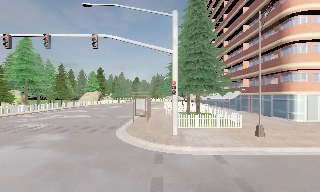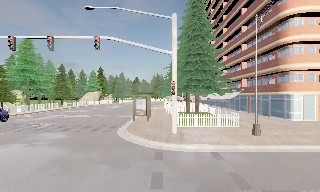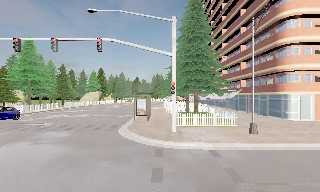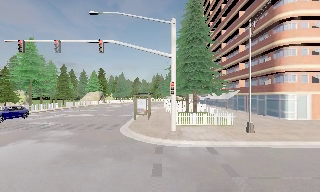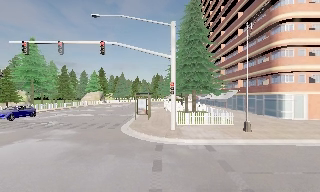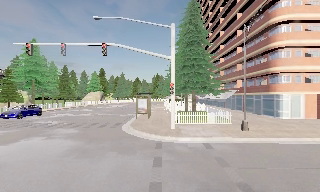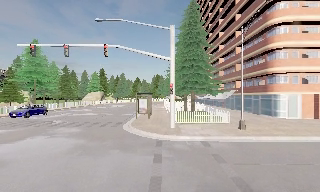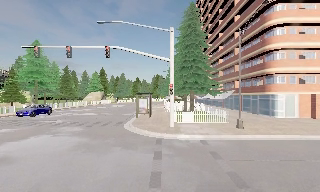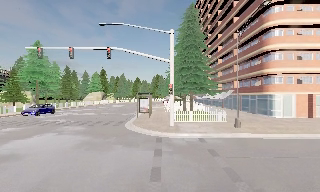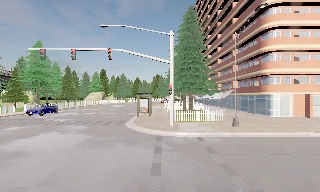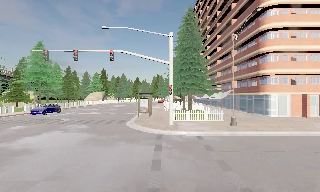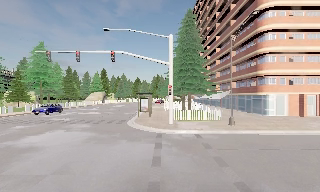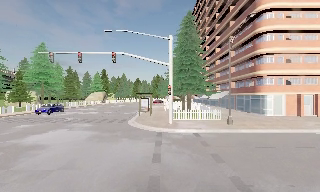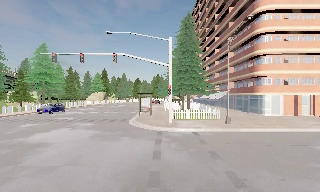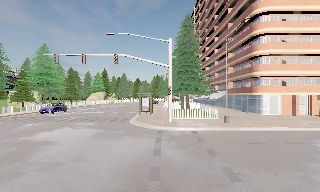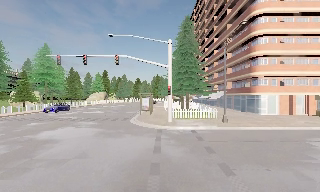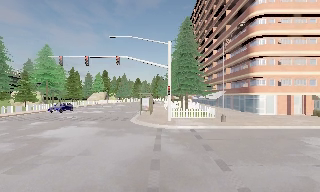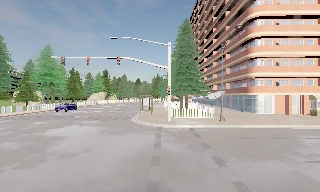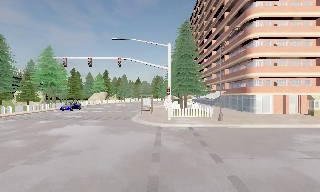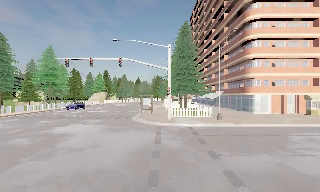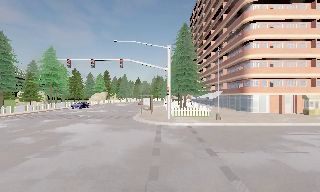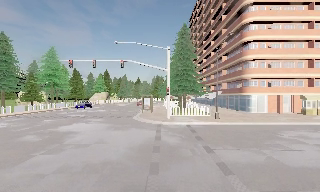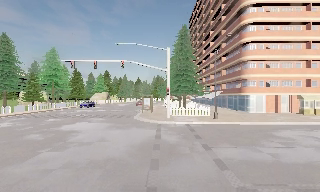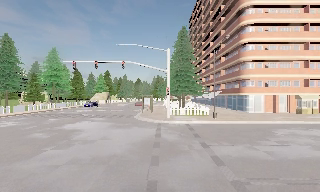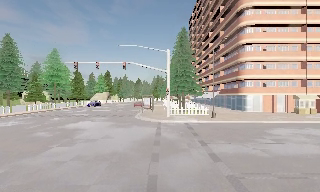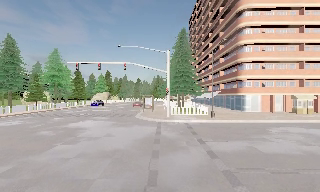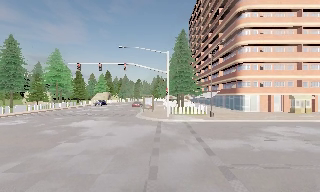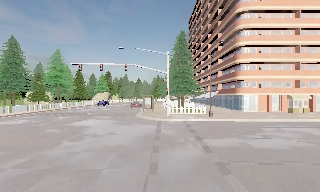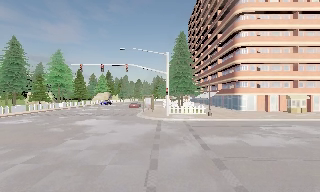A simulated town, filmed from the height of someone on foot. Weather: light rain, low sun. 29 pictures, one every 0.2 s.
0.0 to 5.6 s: The camera travels backward, about 10 m, so what stands in front gets smaller.
The film runs backward here.
